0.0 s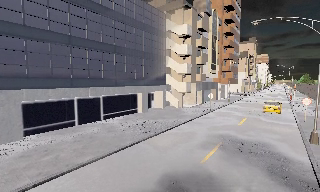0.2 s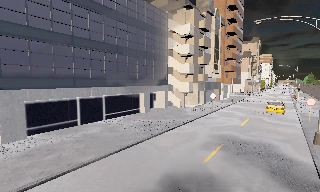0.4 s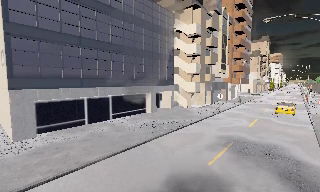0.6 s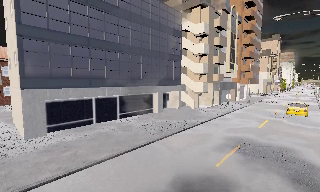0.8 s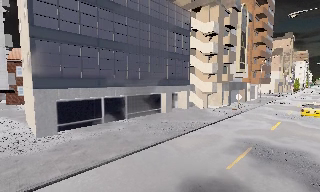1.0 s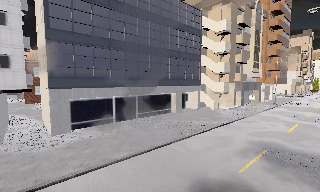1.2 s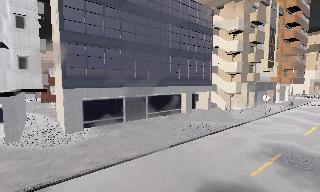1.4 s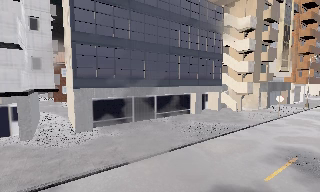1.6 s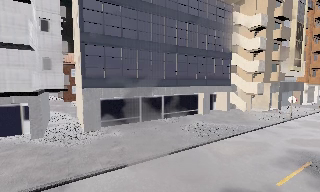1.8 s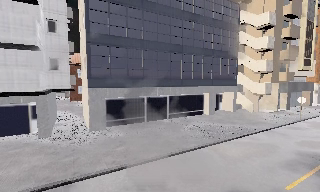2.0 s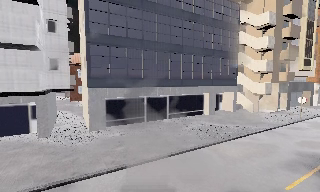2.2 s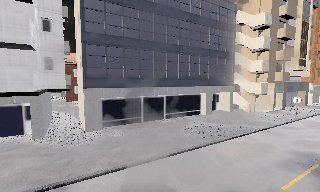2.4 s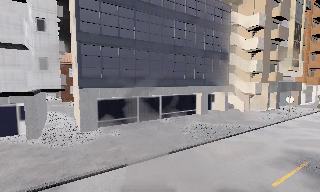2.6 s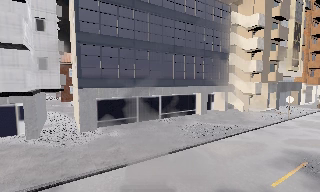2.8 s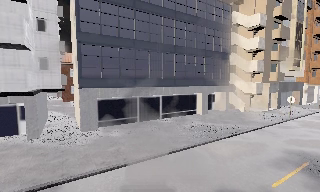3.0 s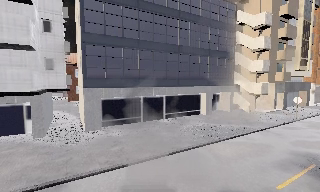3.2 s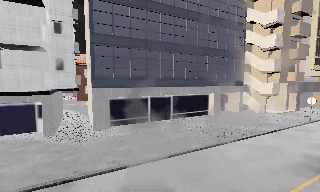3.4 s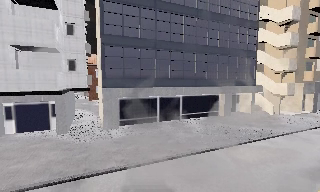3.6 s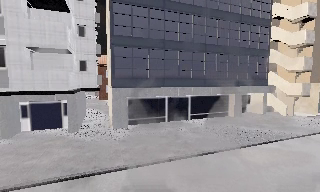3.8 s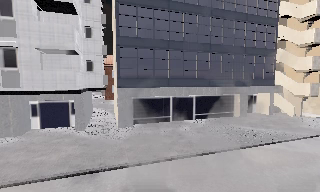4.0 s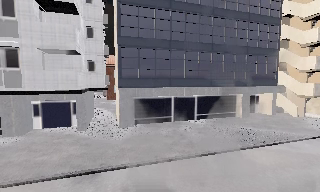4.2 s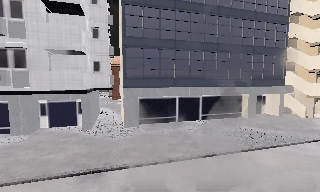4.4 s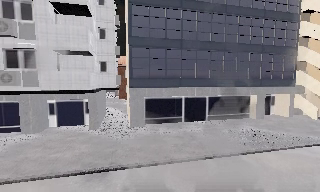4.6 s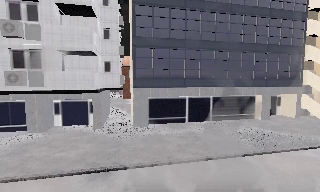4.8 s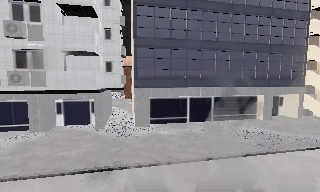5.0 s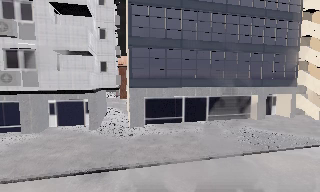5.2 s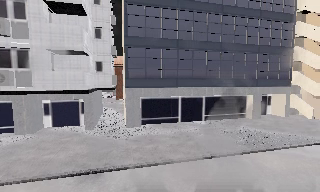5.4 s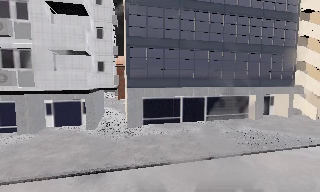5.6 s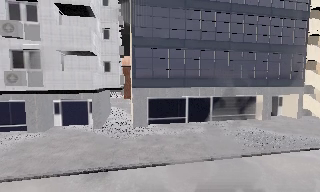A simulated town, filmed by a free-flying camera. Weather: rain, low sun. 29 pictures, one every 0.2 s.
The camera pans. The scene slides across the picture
to the right.
The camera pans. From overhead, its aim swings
counterclockwise.
0.0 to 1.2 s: The scene slides to the right, as the camera pans about 15 degrees to its left.
1.2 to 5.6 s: The scene slides to the right, as the camera pans about 25 degrees to its left. It travels to its right, about 1 m.
The film runs forward here.
